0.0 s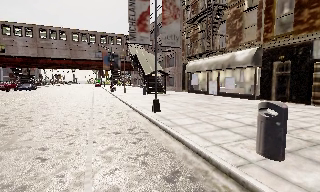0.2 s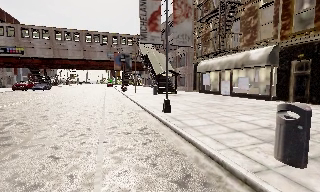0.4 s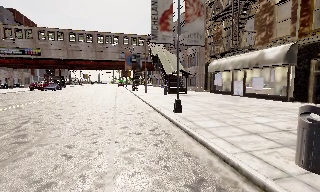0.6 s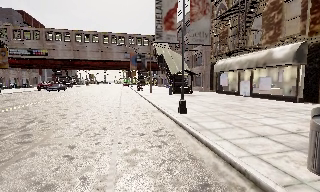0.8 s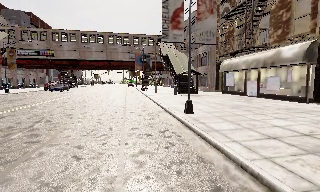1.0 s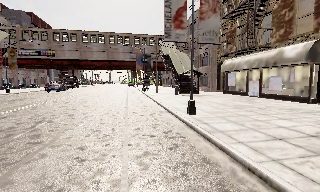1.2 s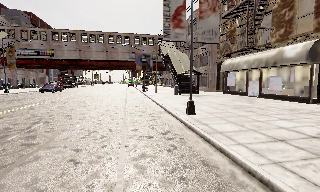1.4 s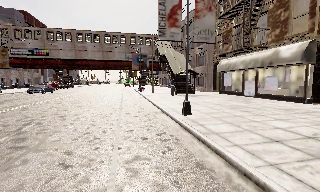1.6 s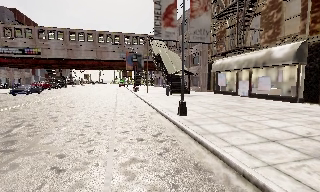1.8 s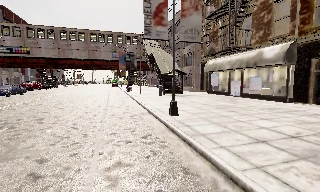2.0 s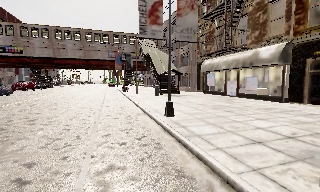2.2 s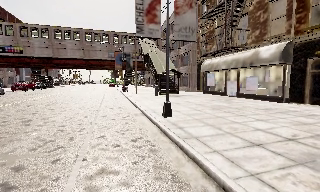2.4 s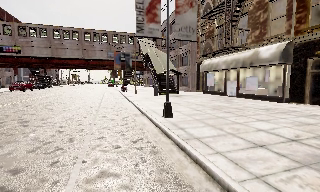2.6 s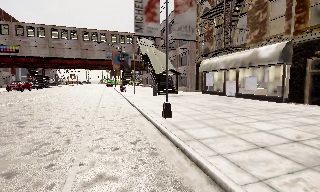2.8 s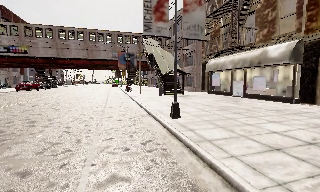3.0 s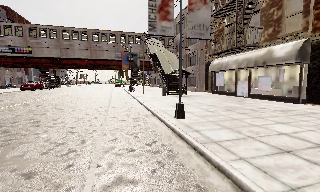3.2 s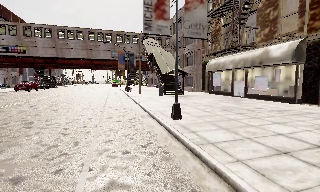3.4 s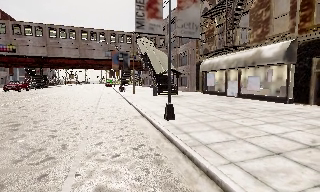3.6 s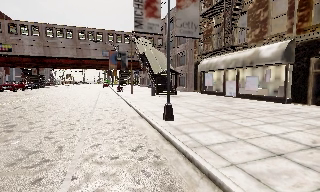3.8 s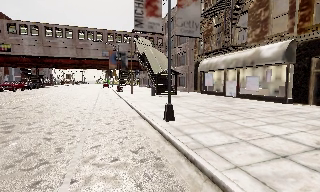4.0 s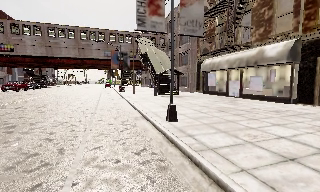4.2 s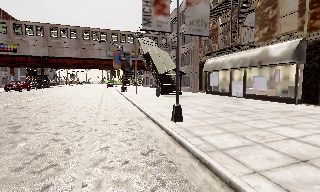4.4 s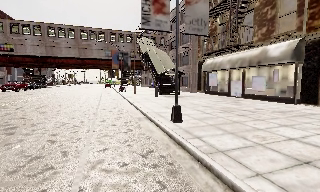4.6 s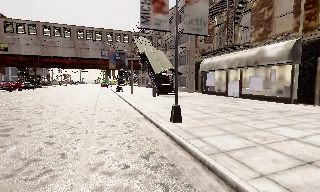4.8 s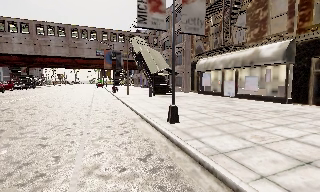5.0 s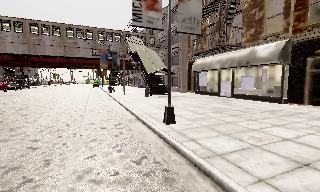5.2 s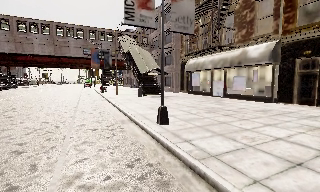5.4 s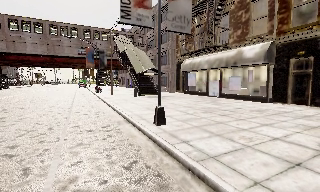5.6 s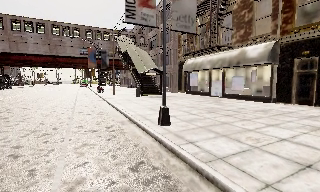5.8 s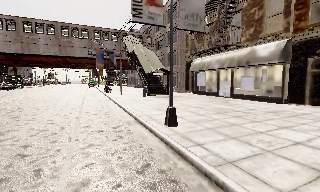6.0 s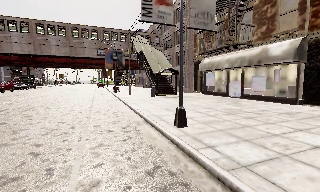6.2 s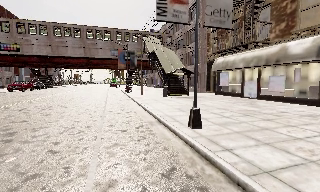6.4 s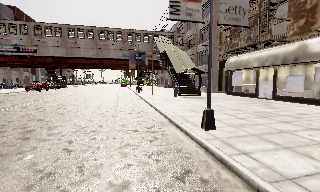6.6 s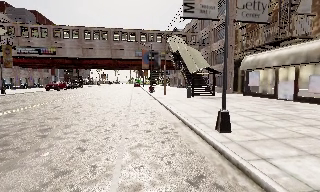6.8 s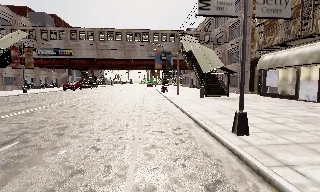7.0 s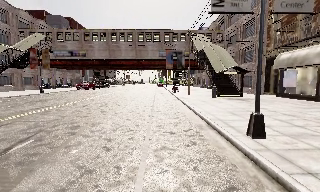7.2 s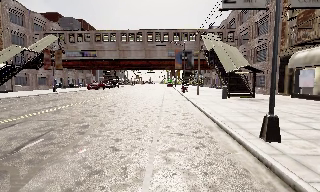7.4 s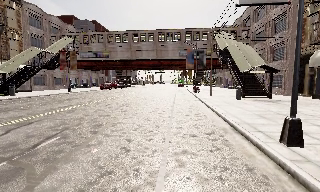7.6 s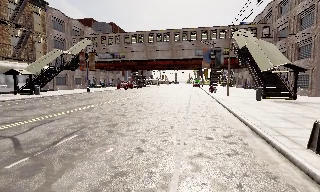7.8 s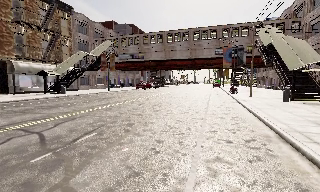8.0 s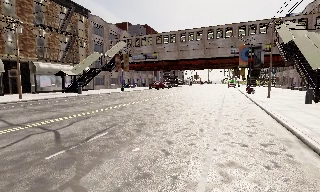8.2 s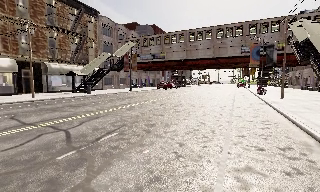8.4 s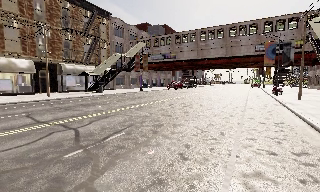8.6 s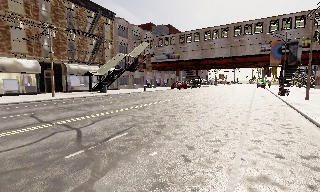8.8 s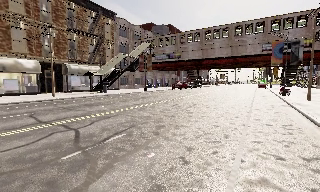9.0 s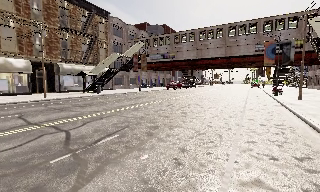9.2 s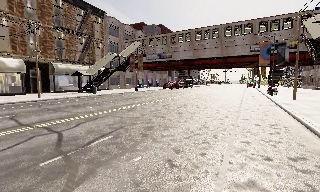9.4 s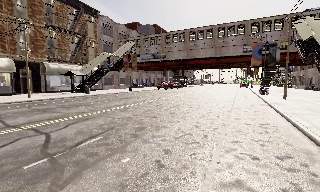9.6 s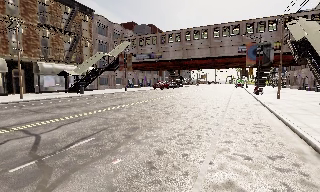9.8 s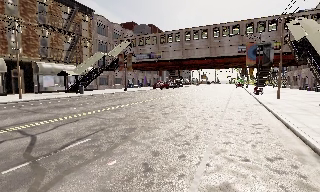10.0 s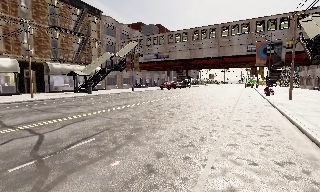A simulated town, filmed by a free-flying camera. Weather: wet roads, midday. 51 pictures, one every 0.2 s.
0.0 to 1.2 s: The camera swings to its left by about 10 degrees, and the scene slides to the right. It travels forward, about 0.5 m, so what stands in front looms larger.
1.2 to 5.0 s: The camera swings to its right by about 10 degrees, and the scene slides to the left. It travels forward, about 2 m, so what stands in front looms larger.
5.0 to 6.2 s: The camera shifts only a little, or ends up much as it began.
6.2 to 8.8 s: The camera pans to its left, which is counterclockwise from overhead, by about 50 degrees. It travels forward, about 1 m.
8.8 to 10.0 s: The camera travels to its right, about 0.5 m, so close, fixed things drift to the left.
The film runs forward here.
